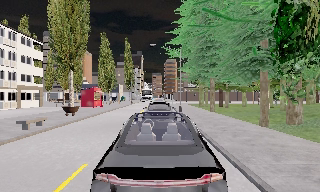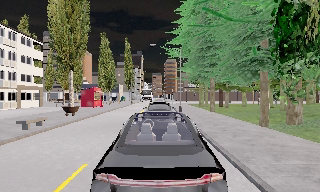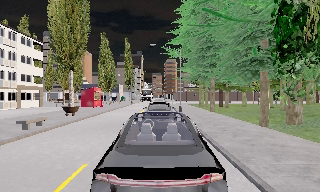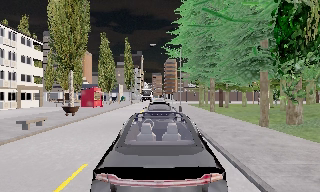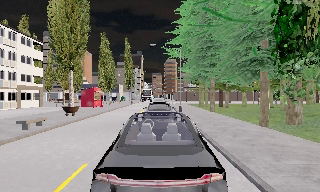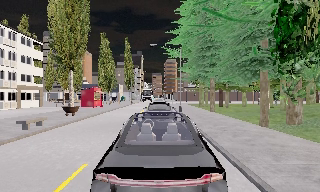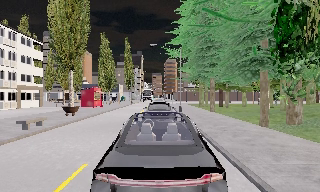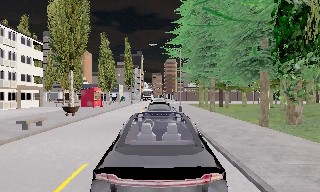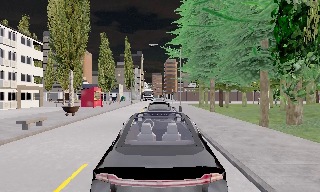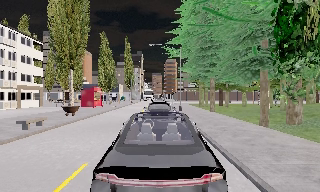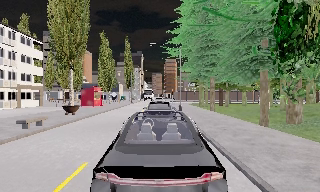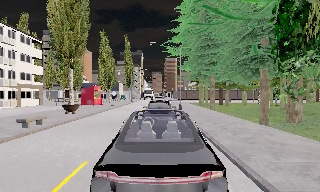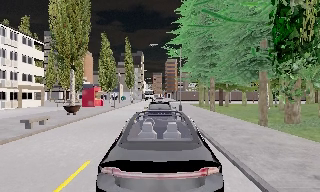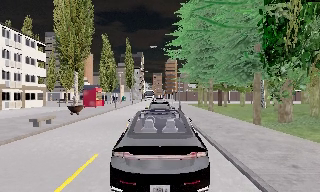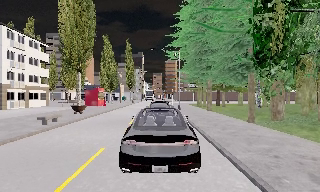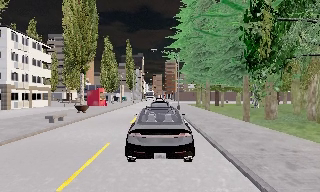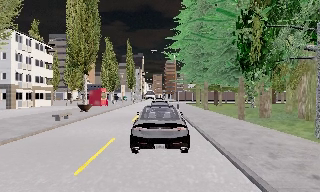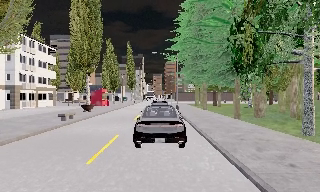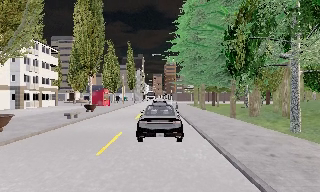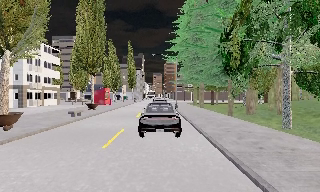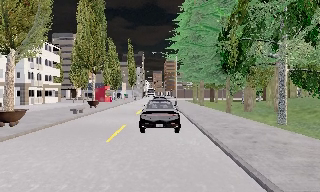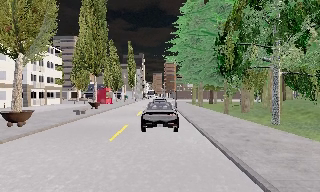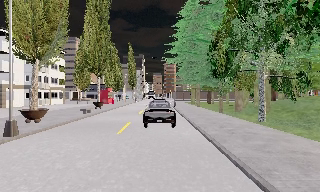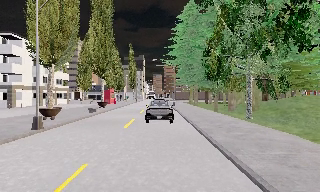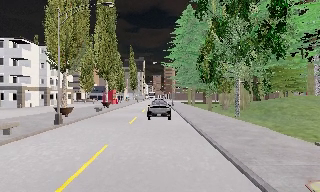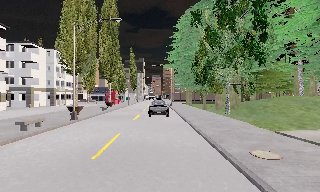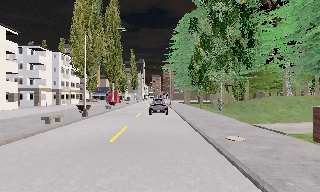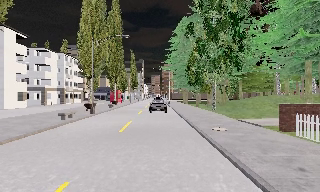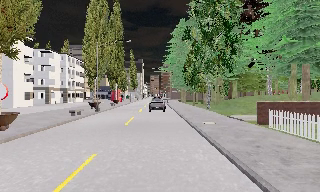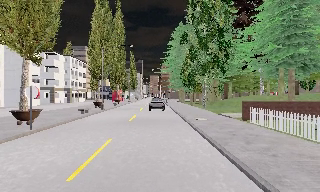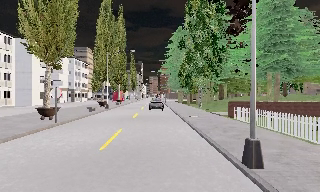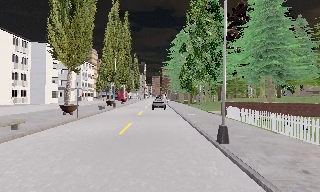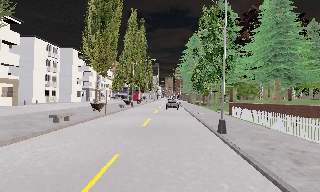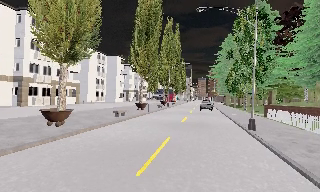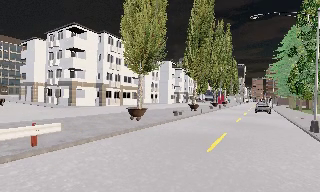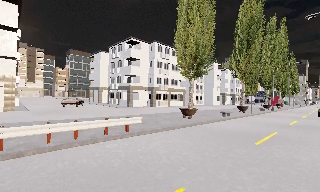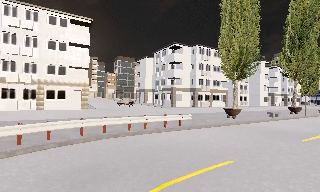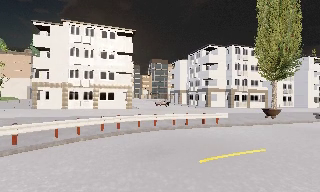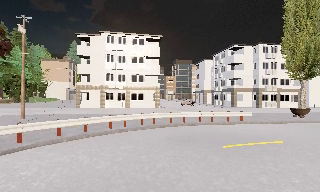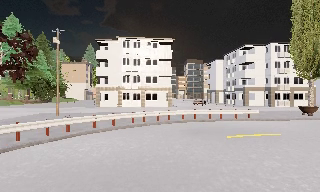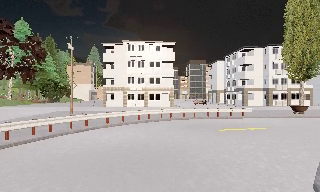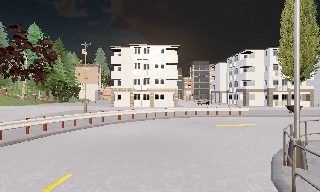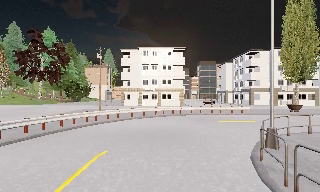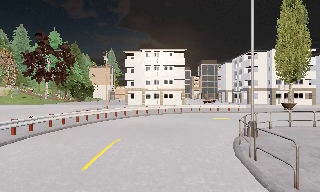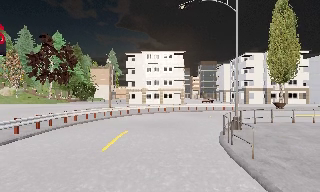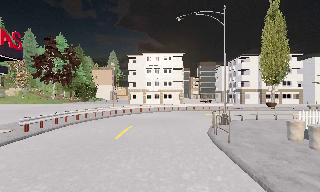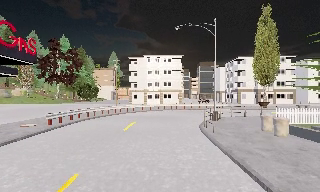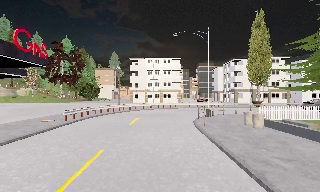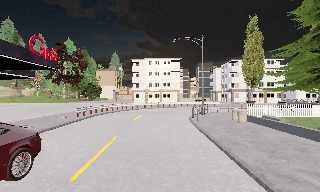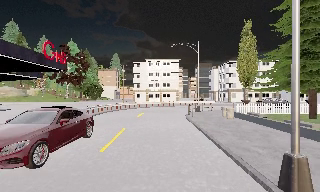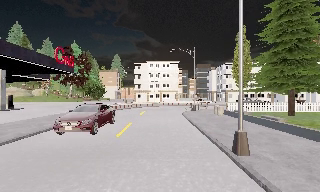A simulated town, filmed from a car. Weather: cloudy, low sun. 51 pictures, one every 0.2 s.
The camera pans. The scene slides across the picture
to the right.
The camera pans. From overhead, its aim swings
counterclockwise.
0.0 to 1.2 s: The camera keeps its place and its aim.
1.2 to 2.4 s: The camera shifts only a little, or ends up much as it began.
2.4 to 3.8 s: The camera travels backward, about 4.5 m, so what stands in front gets smaller.
3.8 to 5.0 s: The camera travels backward, about 7 m, so what stands in front gets smaller. It gains speed.
5.0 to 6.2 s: The camera travels backward, about 11 m, so what stands in front gets smaller.
6.2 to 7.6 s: The scene slides to the right, as the camera pans about 80 degrees to its left. It travels backward, about 14 m.
7.6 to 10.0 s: The camera travels backward, about 19 m, so what stands in front gets smaller.
The film runs backward here.
